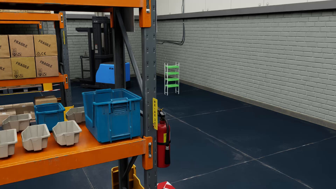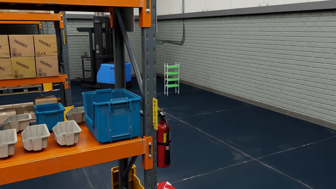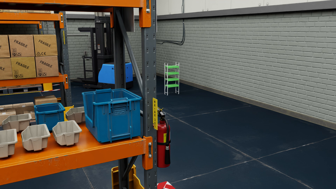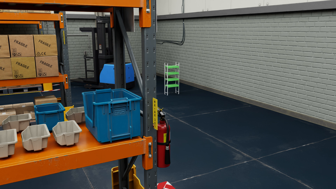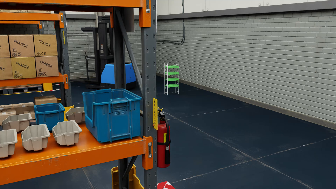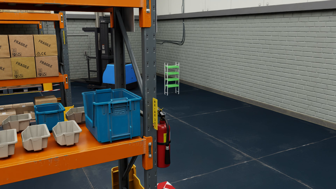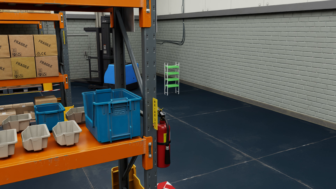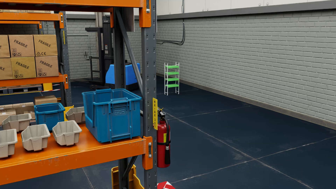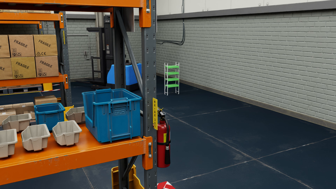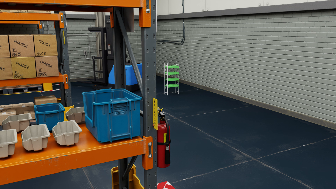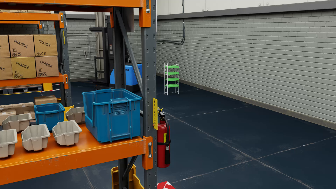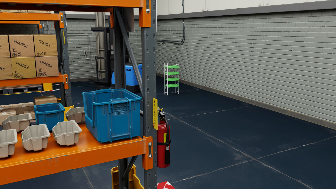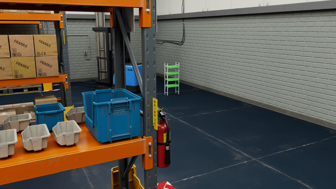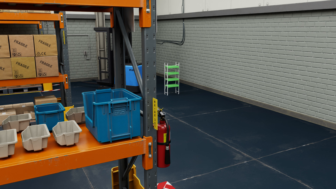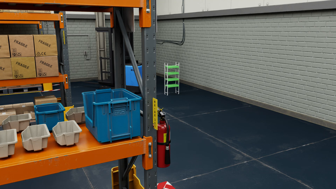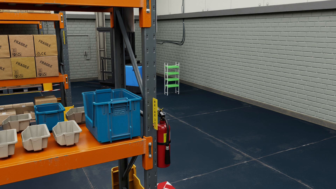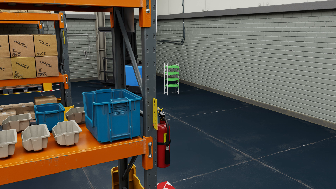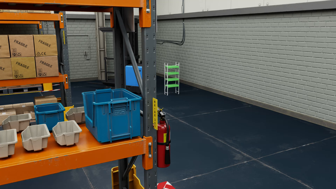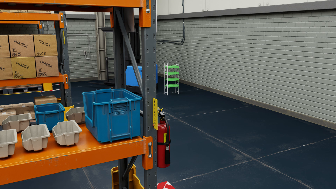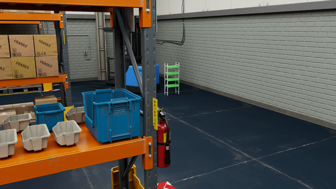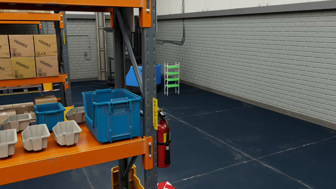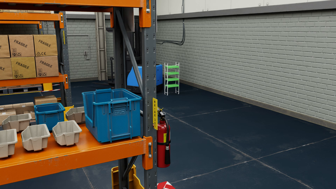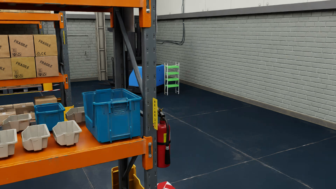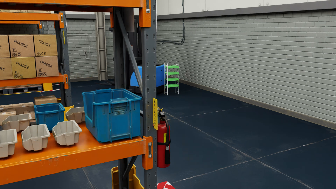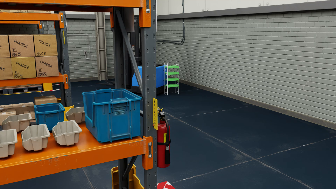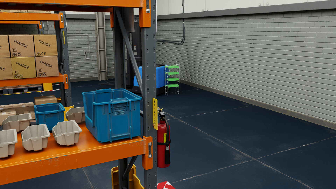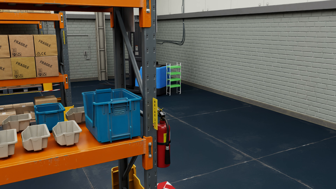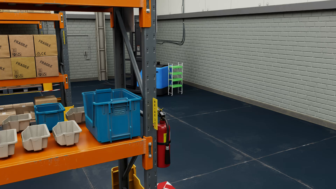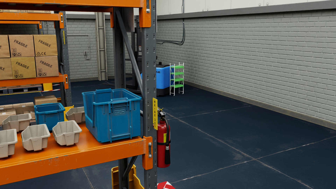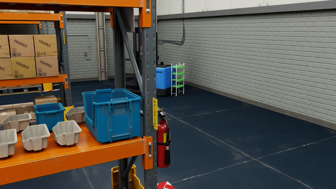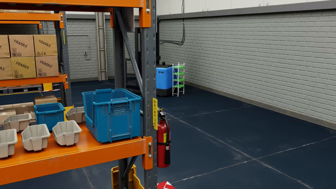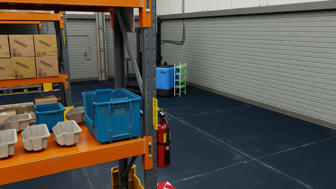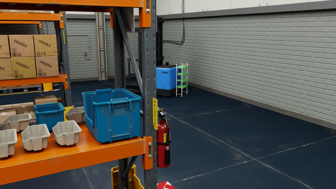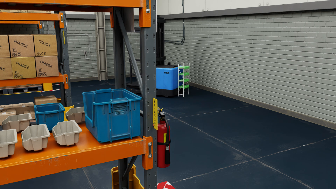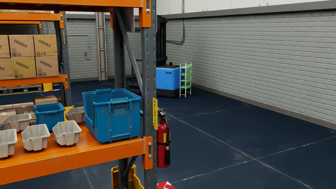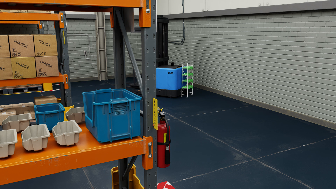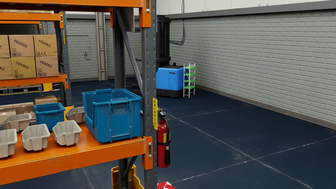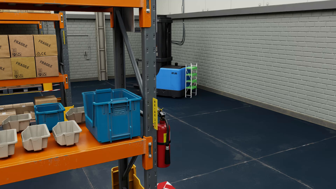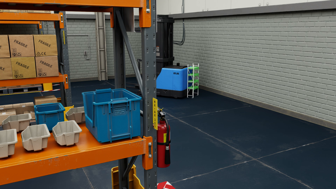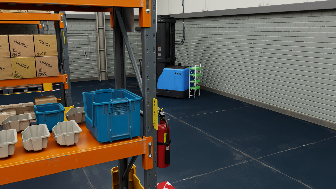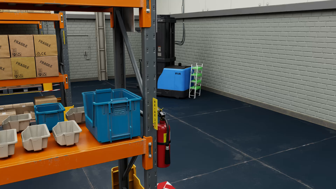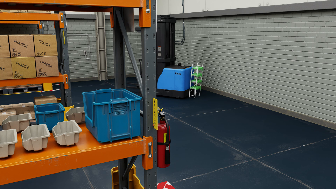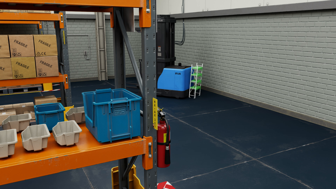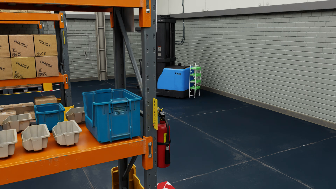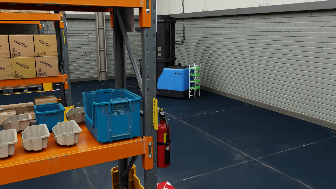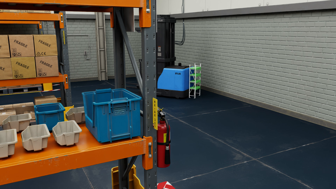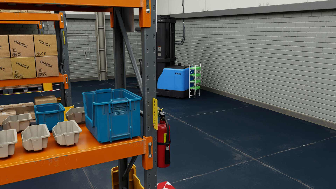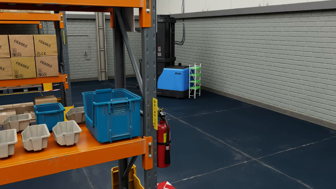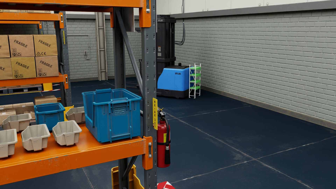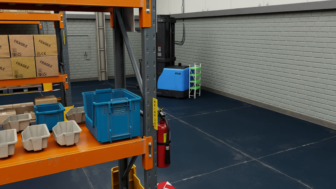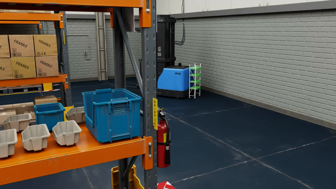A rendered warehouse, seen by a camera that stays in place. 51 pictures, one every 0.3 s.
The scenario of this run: A forklift runs into an object in its way.
